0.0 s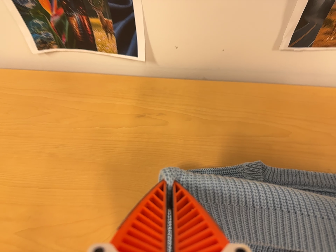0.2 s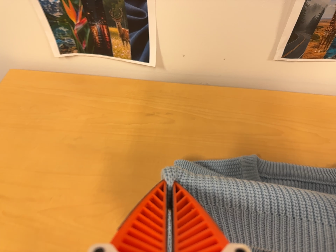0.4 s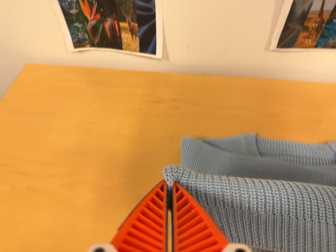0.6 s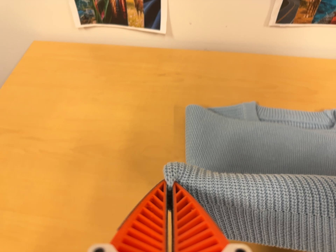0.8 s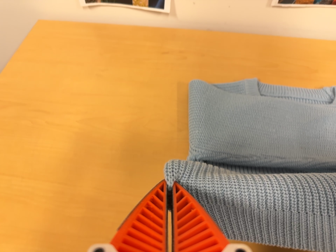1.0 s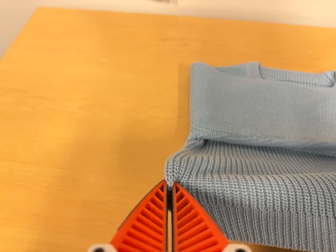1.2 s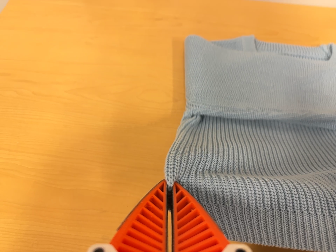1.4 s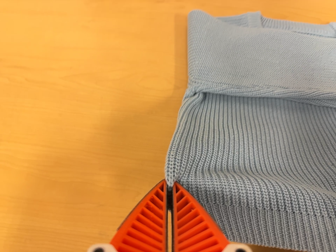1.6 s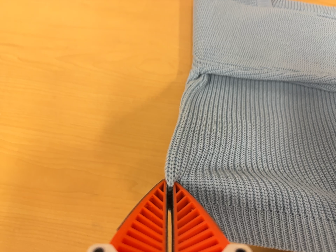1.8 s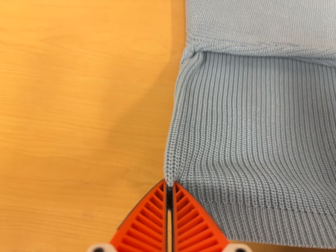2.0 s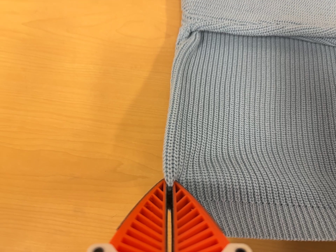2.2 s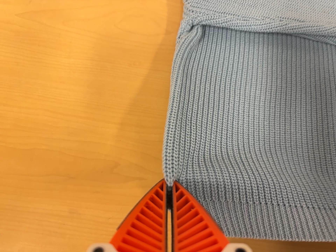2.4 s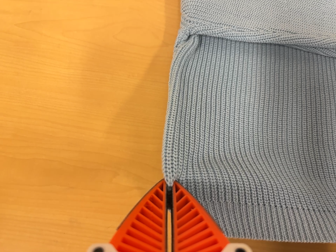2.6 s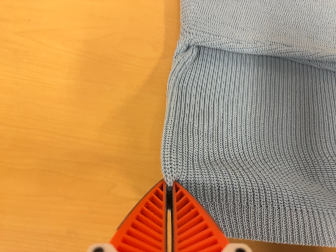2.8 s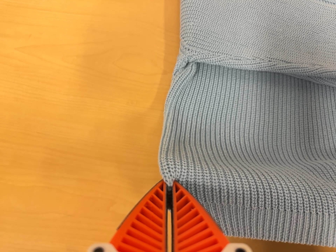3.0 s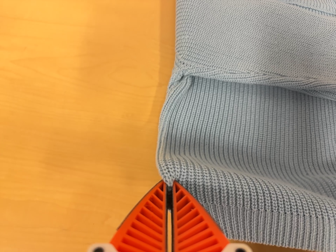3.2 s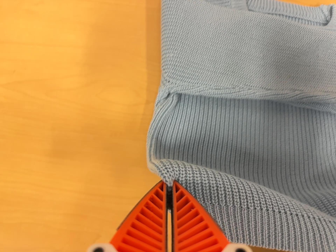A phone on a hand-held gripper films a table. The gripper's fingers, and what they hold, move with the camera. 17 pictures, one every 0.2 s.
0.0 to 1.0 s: The camera travels toward the bottom of its view and backward, about 20 cm, so close, fixed things drift upward.
1.0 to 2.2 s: The camera travels forward, about 10 cm, so what stands in front looms larger. Its aim tips toward the bottom of its view by about 15 degrees, and the scene shifts upward.
2.2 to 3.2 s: The camera travels toward the top of its view, about 9 cm, so close, fixed things drift downward.
The film runs backward here.
